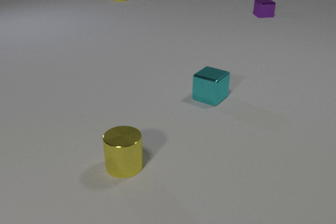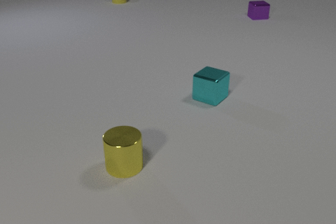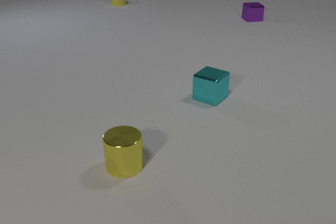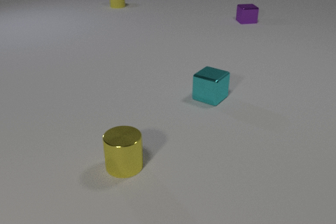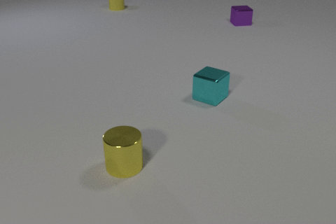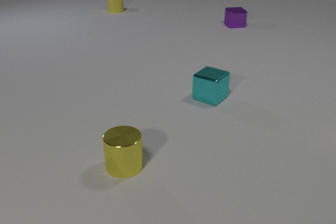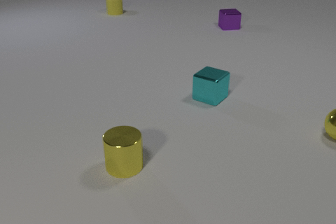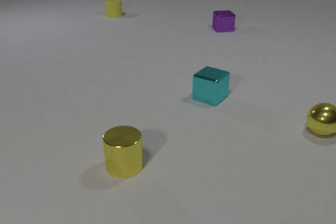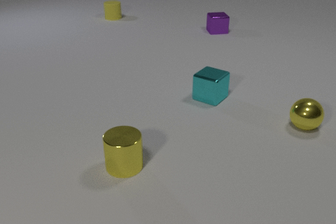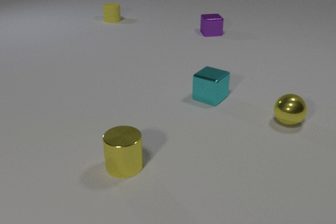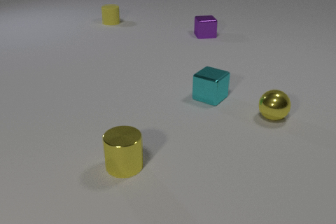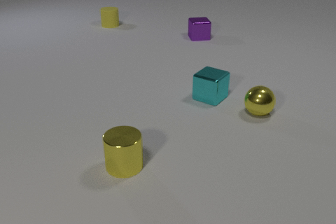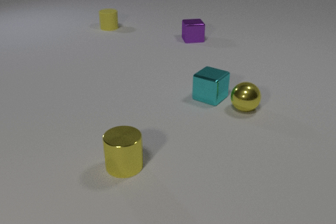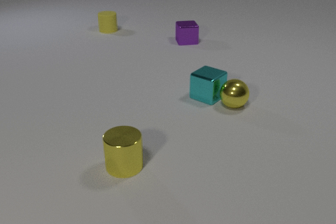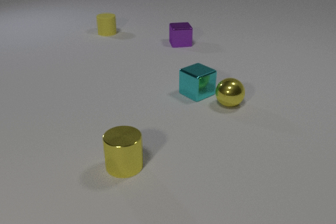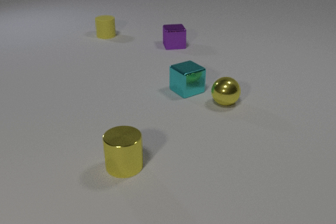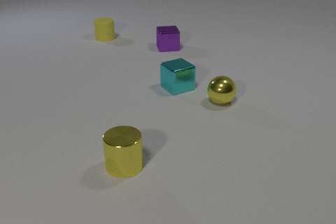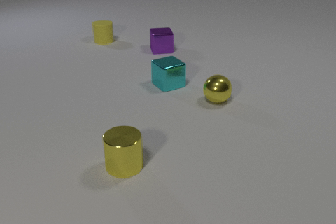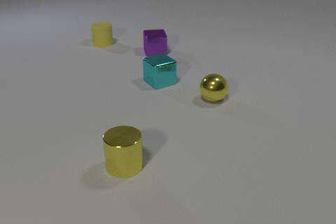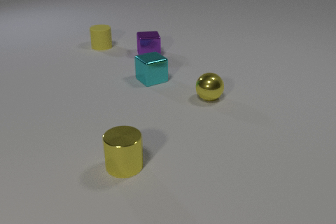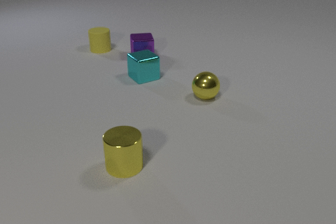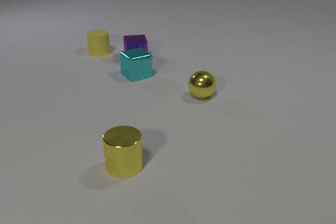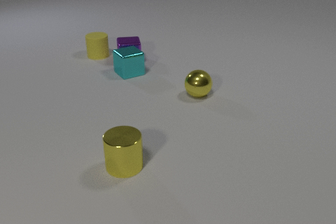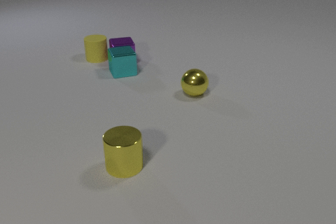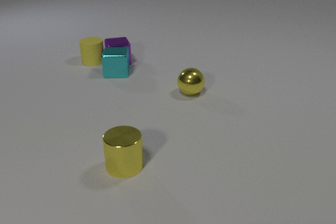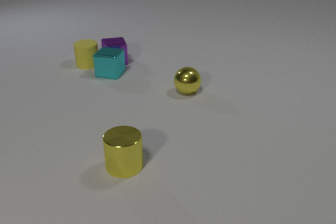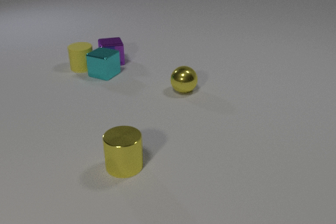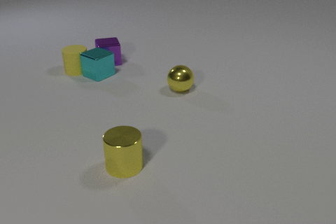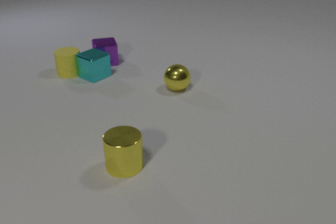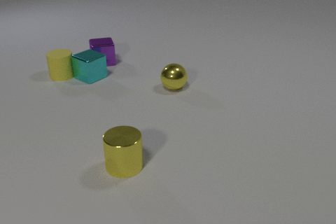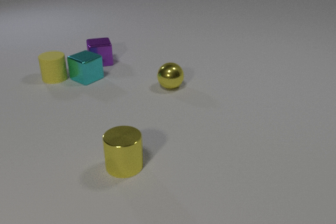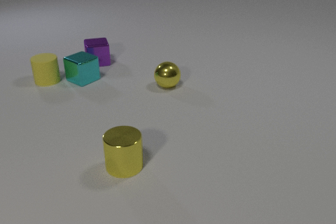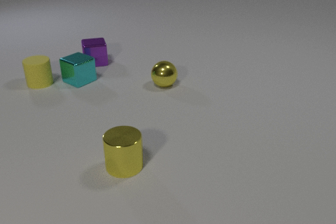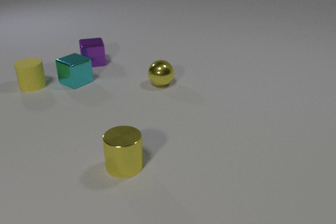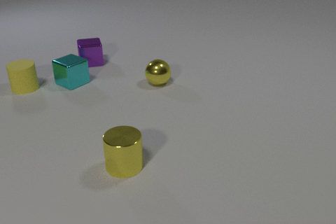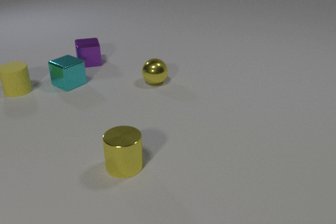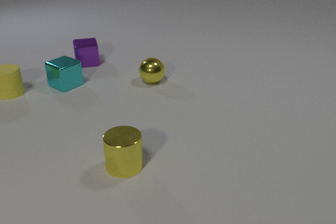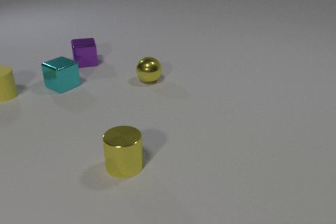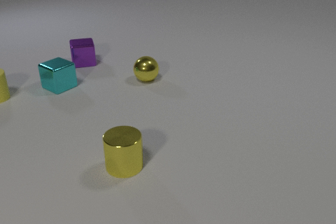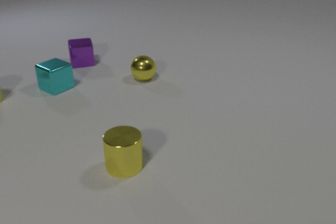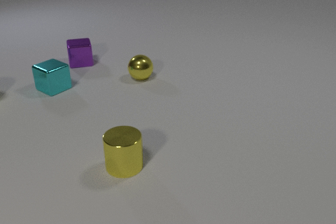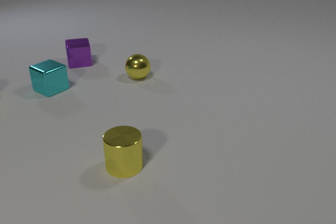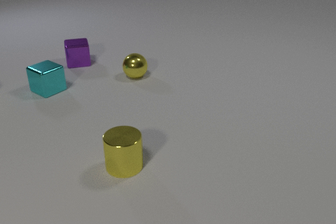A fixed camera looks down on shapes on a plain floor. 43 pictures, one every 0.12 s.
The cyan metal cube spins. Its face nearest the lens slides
to the left.
The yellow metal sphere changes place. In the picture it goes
to the left.
0.00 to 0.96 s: The yellow metal sphere comes in at the right edge, rolls to the left. The purple metal cube slides toward the camera and to the left. The yellow rubber cylinder slides toward the camera.
0.96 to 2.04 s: The yellow metal sphere rolls to the left. The cyan metal cube slides to the left and away from the camera, spins so that its near face slides to the left, clockwise seen from above. The purple metal cube slides toward the camera and to the left. The yellow rubber cylinder slides toward the camera. The yellow metal sphere and the cyan metal cube collide.
2.04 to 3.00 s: The yellow metal sphere rolls to the left and away from the camera. The cyan metal cube slides to the left and away from the camera, spins clockwise seen from above by about 45 degrees, its near face sliding to the left. The purple metal cube slides to the left and toward the camera. The yellow rubber cylinder slides toward the camera. The cyan metal cube and the purple metal cube collide. The purple metal cube and the yellow rubber cylinder collide.
3.00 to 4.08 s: The yellow metal sphere rolls to the left and away from the camera. The cyan metal cube slides to the left, spins clockwise seen from above by about 30 degrees, its near face sliding to the left. The purple metal cube slides to the left. The yellow rubber cylinder slides to the left and toward the camera. The cyan metal cube and the yellow rubber cylinder collide.
4.08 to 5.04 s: The yellow metal sphere rolls to the left and away from the camera. The cyan metal cube slides to the left and toward the camera. The purple metal cube slides to the left. The yellow rubber cylinder slides to the left and toward the camera, leaves at the left edge.
What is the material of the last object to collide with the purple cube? rubber.
What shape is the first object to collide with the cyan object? sphere.
How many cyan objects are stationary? 0.
